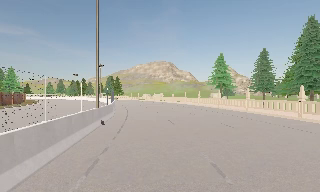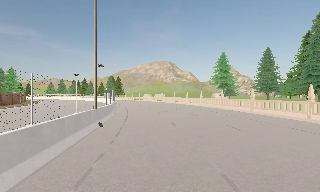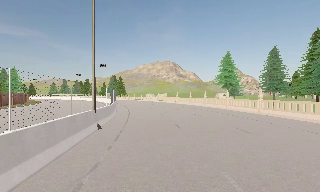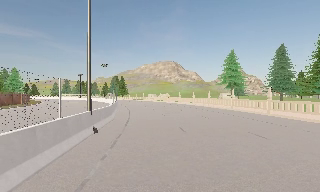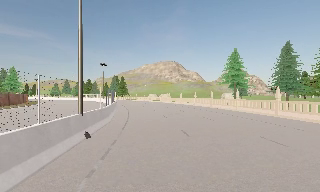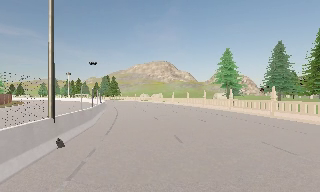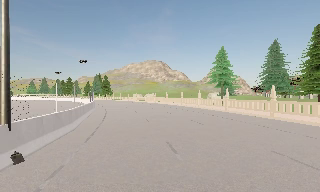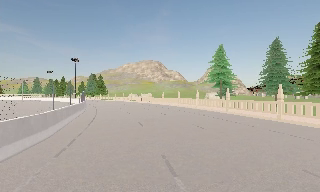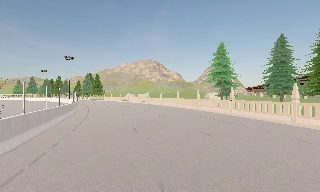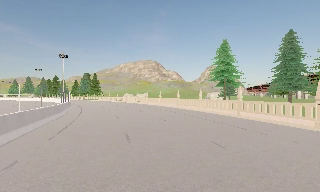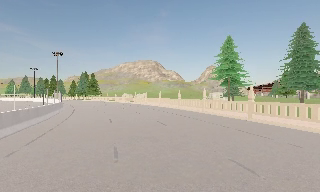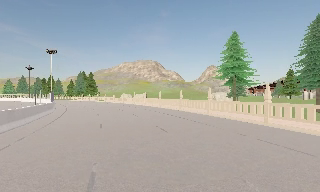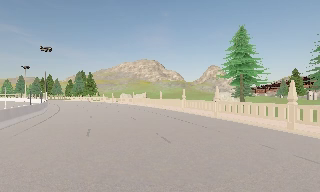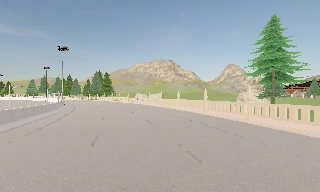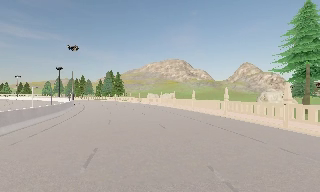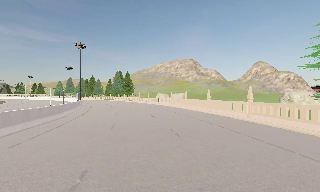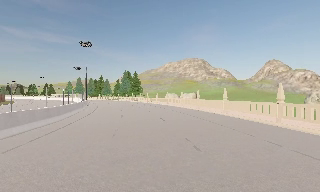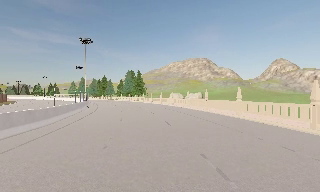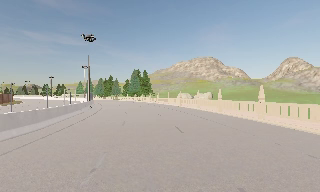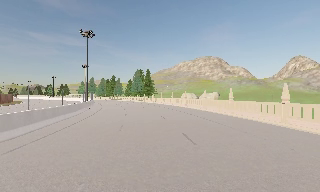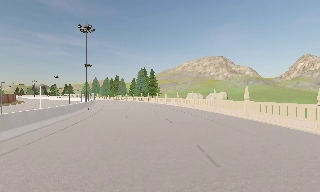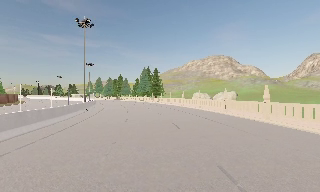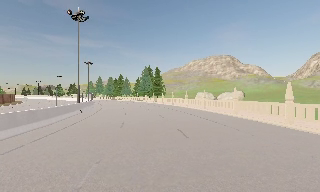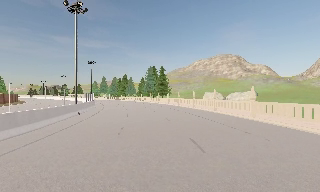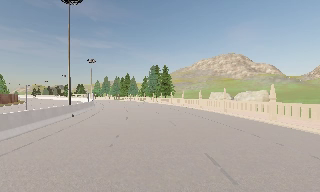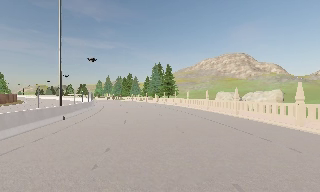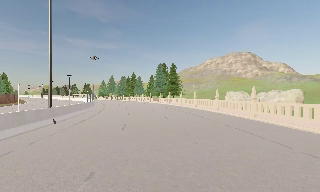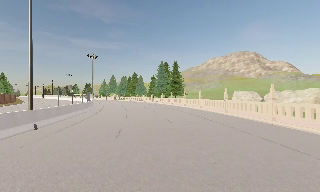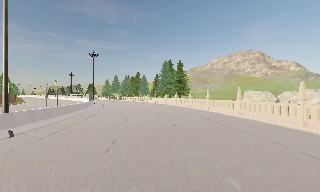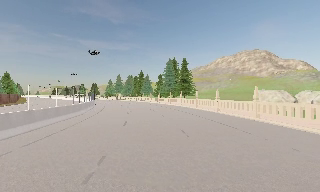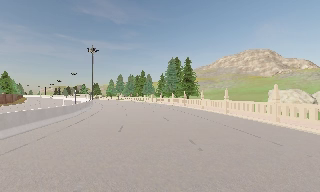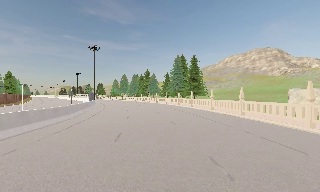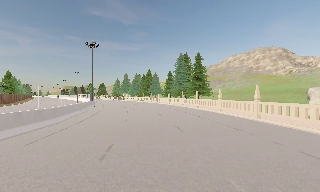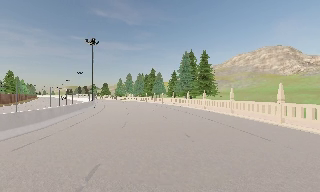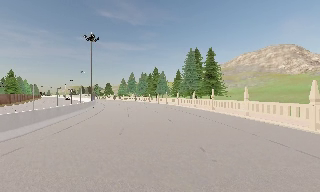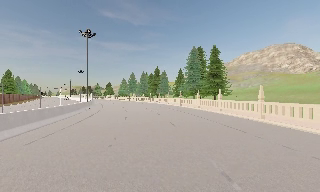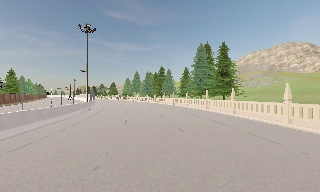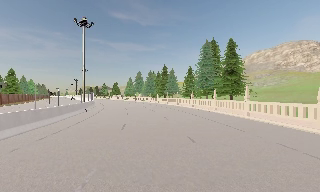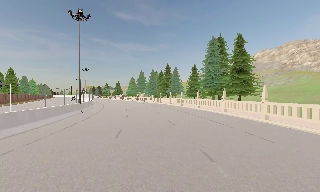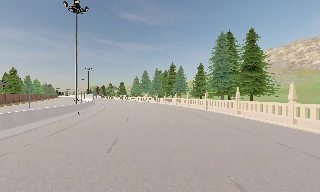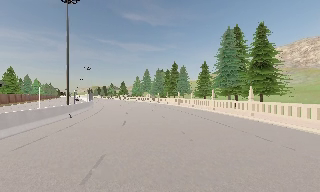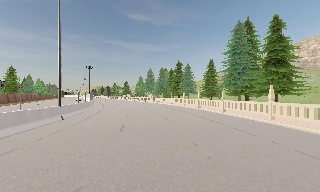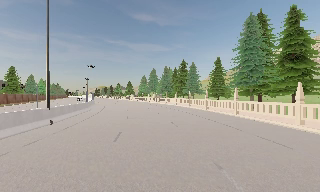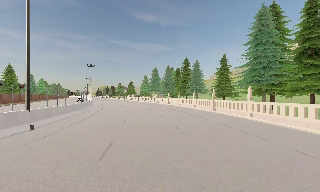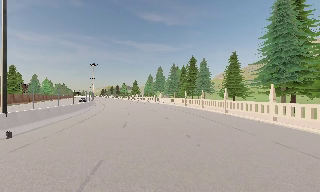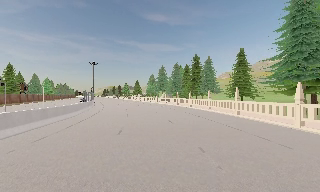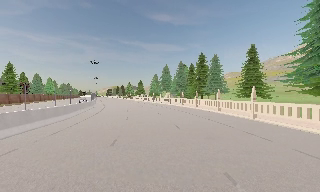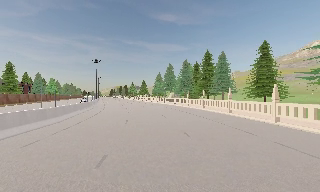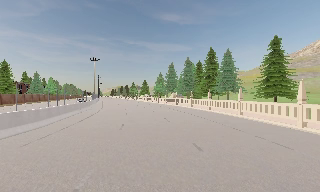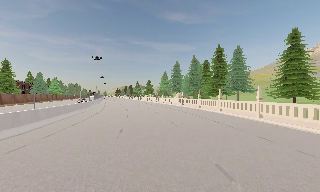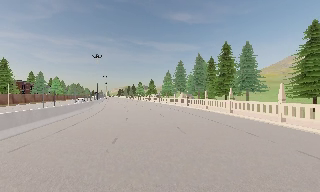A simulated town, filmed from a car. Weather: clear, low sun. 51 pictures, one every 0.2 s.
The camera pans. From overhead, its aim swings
counterclockwise.
The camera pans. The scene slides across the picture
to the right.
0.0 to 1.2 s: The camera travels forward, about 6 m, so what stands in front looms larger. It gains speed.
1.2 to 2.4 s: The camera travels forward, about 11 m, so what stands in front looms larger.
2.4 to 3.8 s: The camera swings to its left by about 20 degrees, and the scene slides to the right. It travels forward, about 14 m, so what stands in front looms larger.
3.8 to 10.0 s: The scene slides to the right, as the camera pans about 35 degrees to its left. It travels forward, about 65 m.
The film runs forward here.
